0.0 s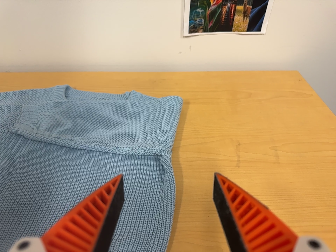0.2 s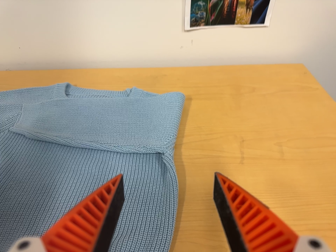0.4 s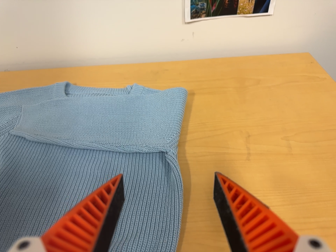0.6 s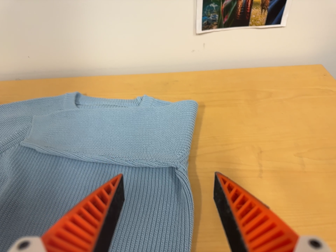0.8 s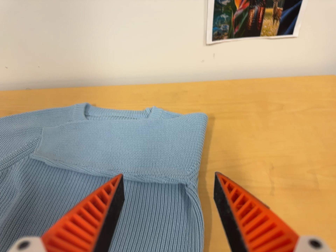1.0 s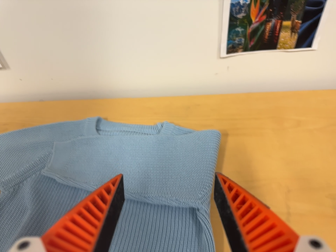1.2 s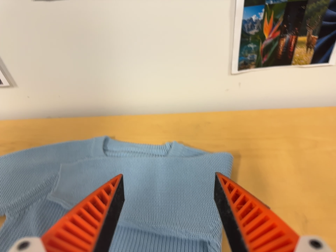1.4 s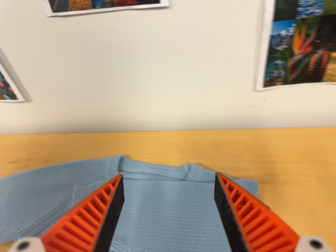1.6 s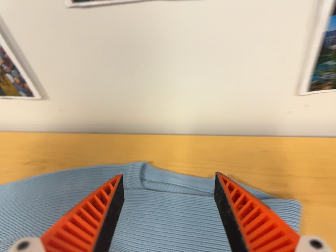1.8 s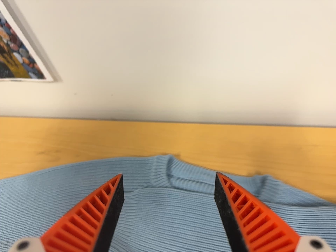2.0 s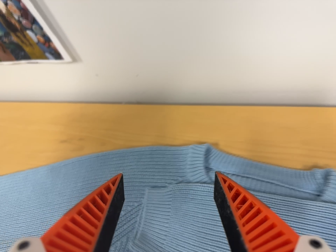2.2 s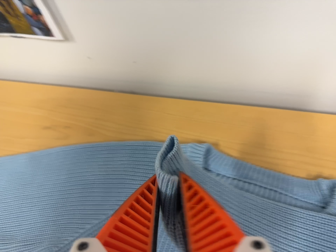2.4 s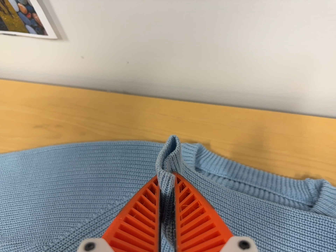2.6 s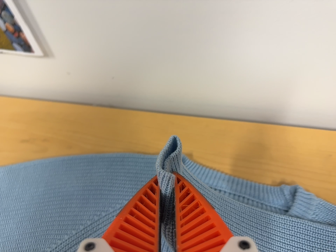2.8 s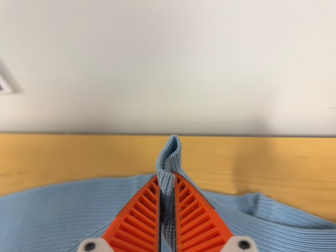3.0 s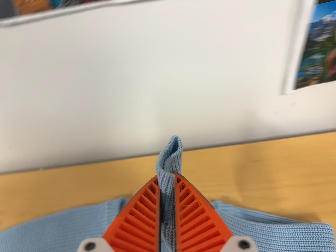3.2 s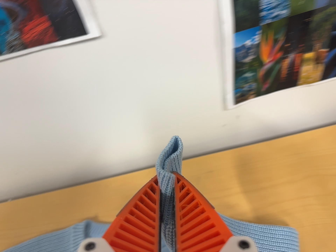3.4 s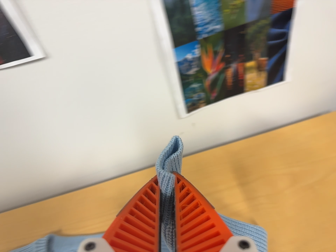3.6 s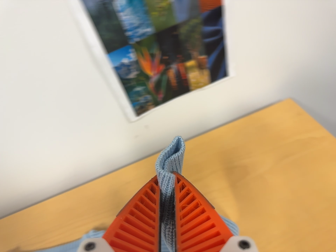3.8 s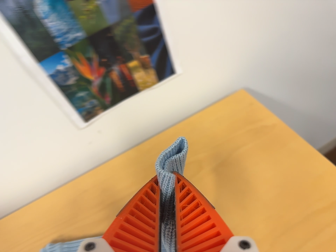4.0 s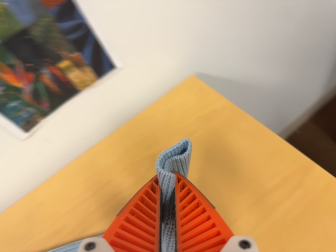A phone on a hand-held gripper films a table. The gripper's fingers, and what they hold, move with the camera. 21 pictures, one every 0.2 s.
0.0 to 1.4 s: The camera swings to its left by about 15 degrees, and the scene slides to the right. It travels toward the top of its view and forward, about 20 cm, so close, fixed things drift downward.
1.4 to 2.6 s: The camera travels forward and to its left, about 20 cm, so what stands in front looms larger. Its aim tips toward the bottom of its view by about 10 degrees.
2.6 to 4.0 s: The camera pans to its right by about 20 degrees. It travels to its right, about 40 cm, so close, fixed things drift to the left. It rolls about its line of sight by about 40 degrees, and the scene rotates counterclockwise.
The film runs backward here.
